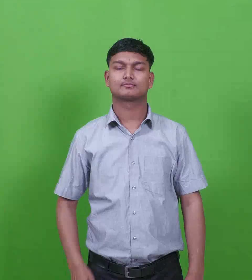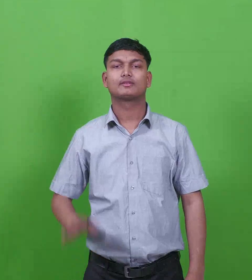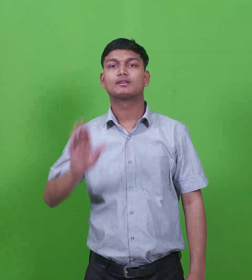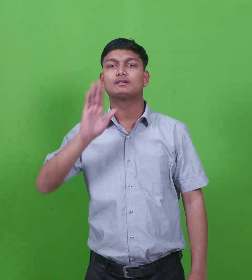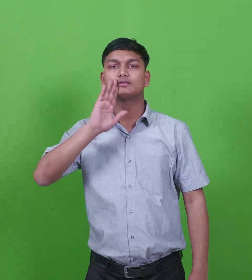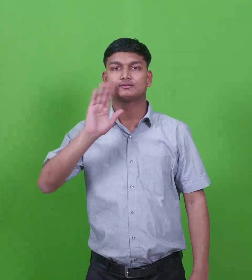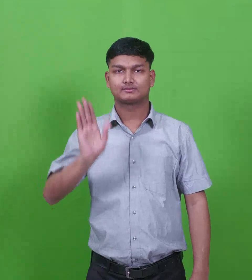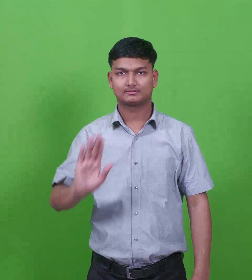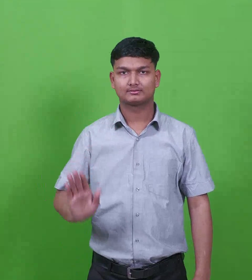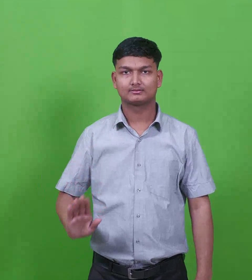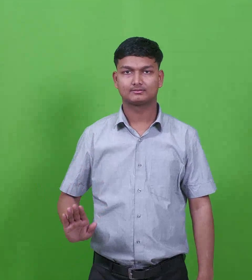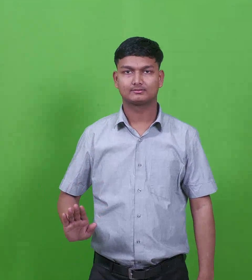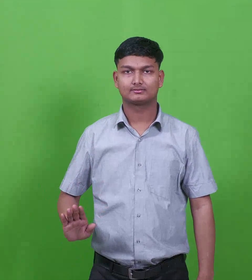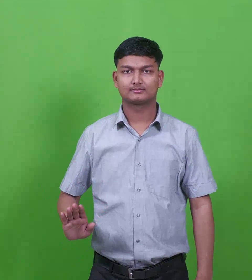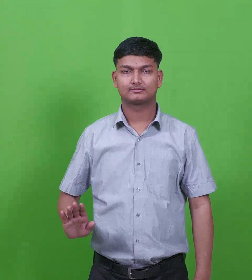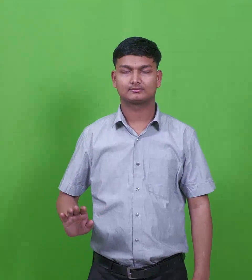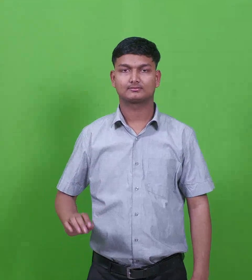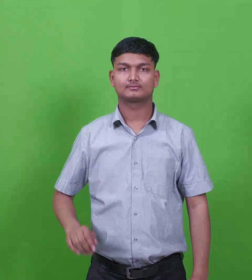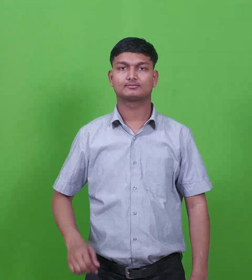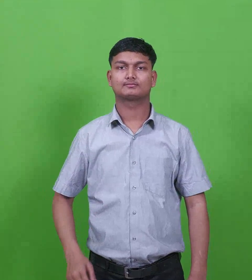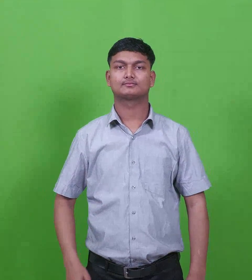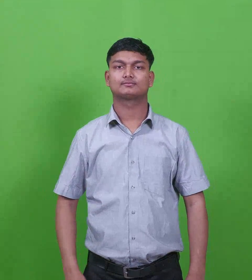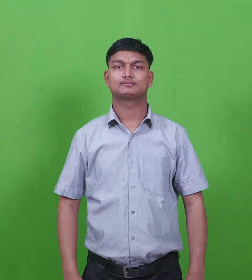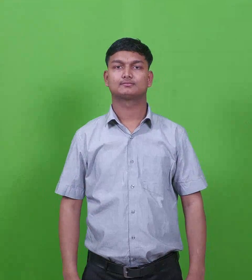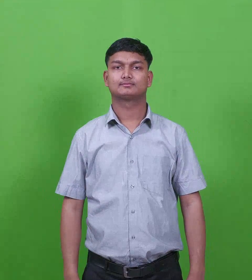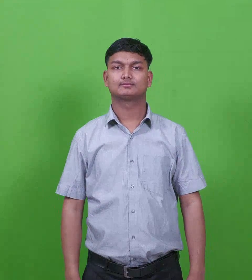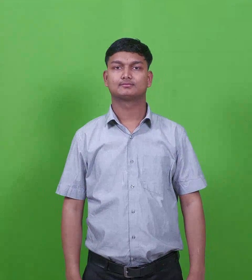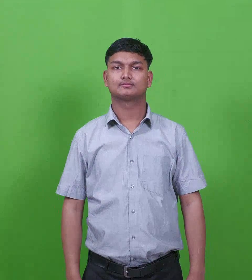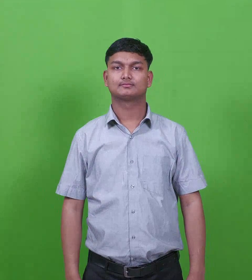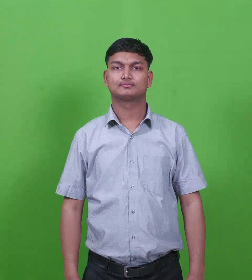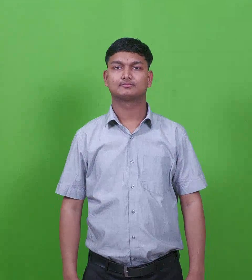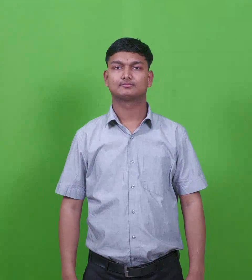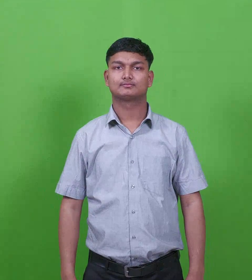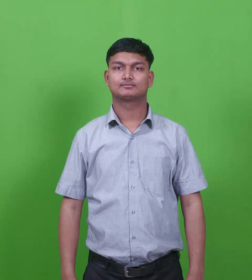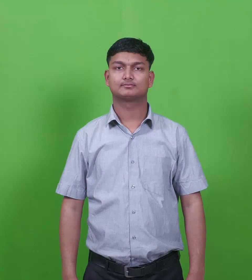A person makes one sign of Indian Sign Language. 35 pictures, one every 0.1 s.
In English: bethsaida
